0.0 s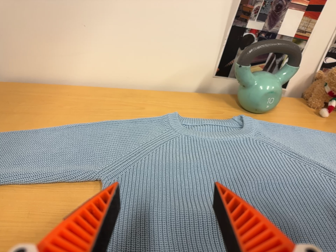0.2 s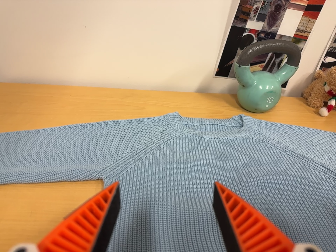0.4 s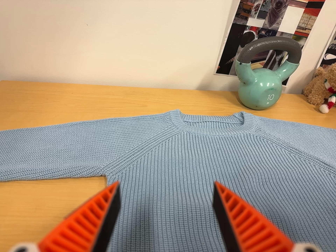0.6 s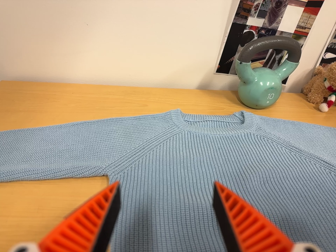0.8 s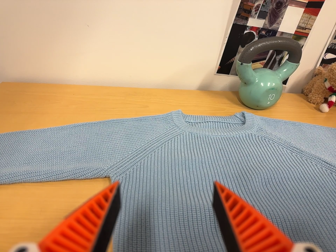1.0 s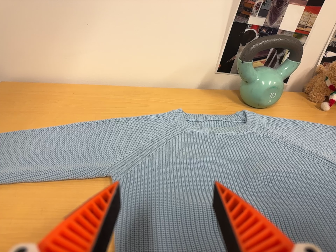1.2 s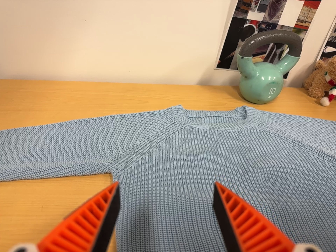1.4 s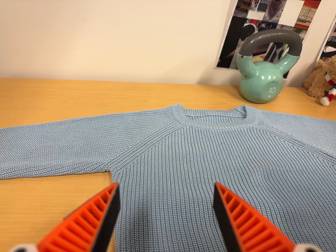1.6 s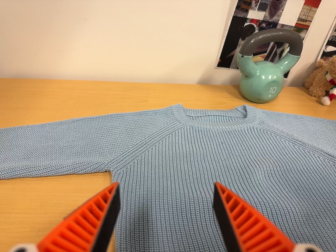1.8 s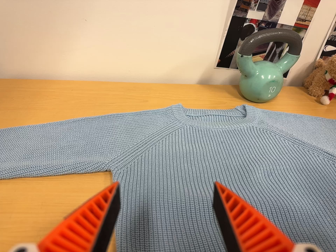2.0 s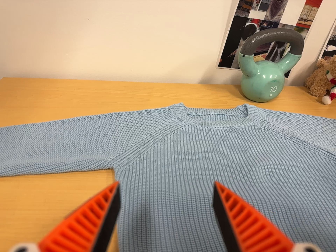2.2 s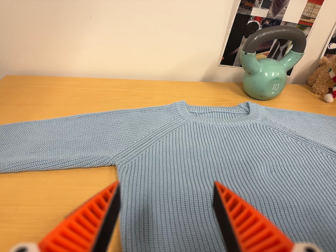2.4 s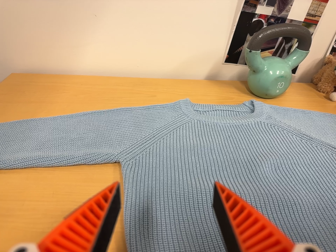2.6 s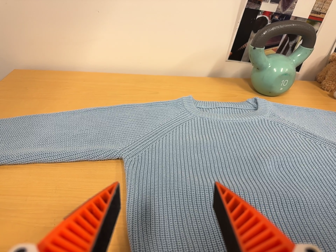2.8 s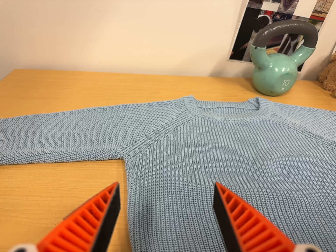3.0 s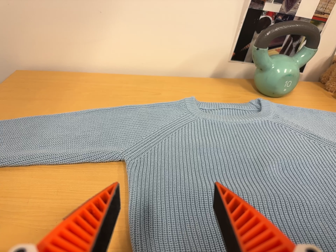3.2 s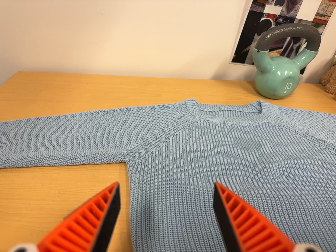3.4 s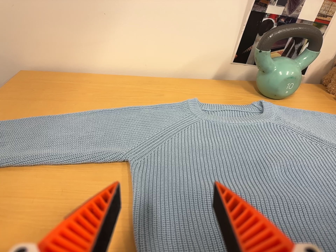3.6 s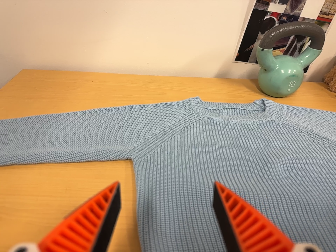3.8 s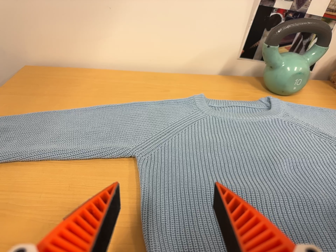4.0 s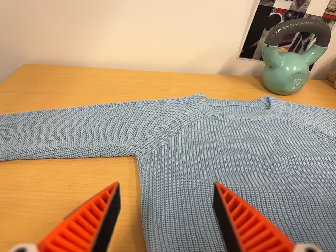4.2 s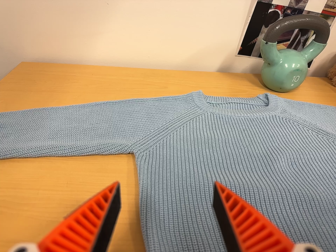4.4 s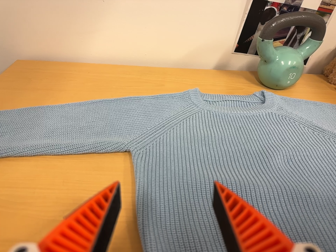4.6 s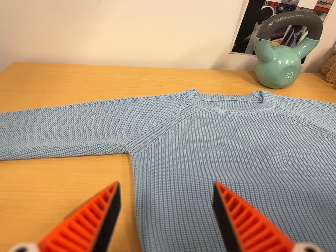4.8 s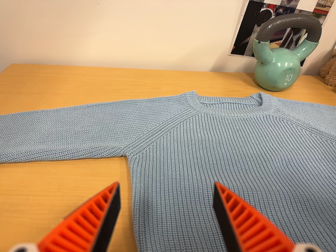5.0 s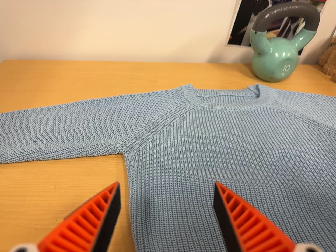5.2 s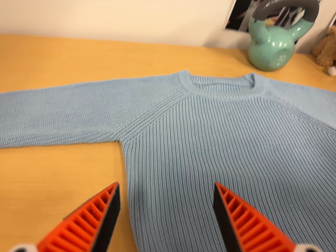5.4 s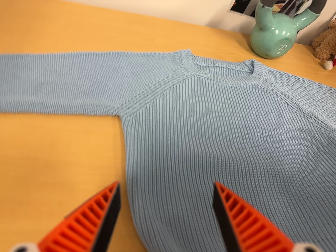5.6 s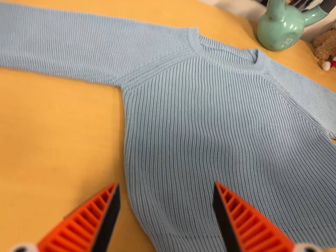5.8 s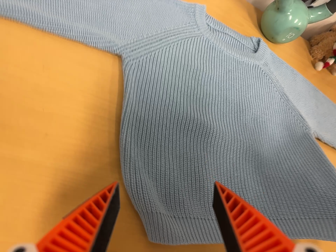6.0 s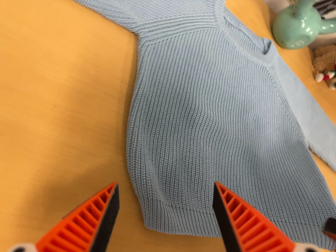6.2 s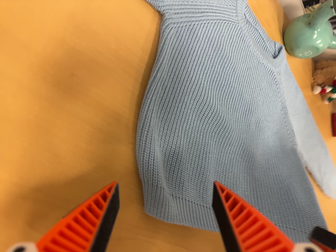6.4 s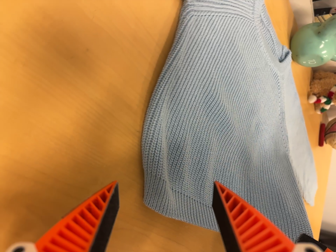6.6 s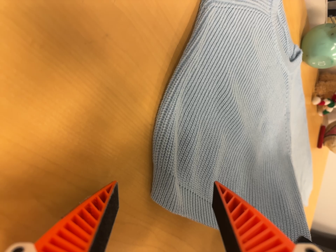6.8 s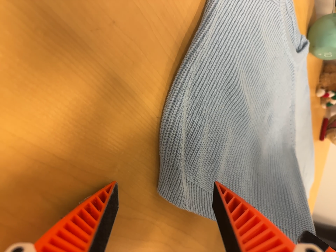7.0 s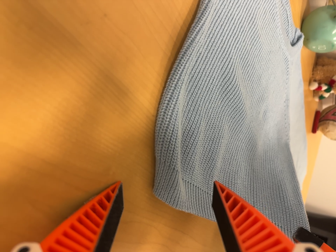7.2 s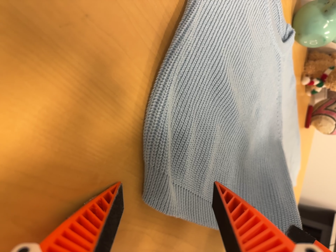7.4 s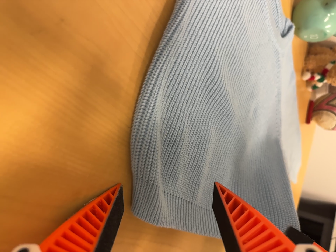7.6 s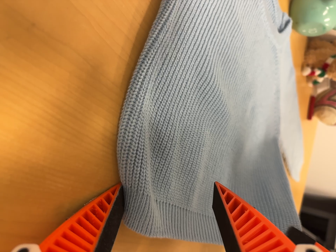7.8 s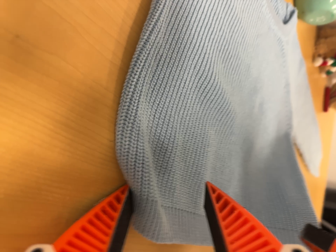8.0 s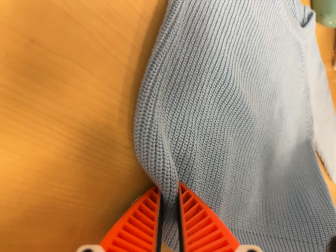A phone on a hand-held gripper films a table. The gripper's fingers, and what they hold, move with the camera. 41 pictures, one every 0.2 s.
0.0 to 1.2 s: The camera shifts only a little, or ends up much as it began.
1.2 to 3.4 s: The camera shifts only a little, or ends up much as it began.
3.4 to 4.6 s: The camera shifts only a little, or ends up much as it began.
4.6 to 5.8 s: The camera pans to its right by about 15 degrees. It travels to its left and toward the top of its view, about 10 cm. Its aim tips toward the bottom of its view by about 25 degrees, and the scene shifts upward. It rolls about its line of sight by about 20 degrees, and the scene rotates clockwise.
5.8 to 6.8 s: The camera pans to its right by about 15 degrees. It travels to its left, about 14 cm. Its aim tips toward the bottom of its view by about 15 degrees, and the scene shifts upward. It rolls about its line of sight by about 30 degrees, and the scene rotates clockwise.
6.8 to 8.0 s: The camera travels forward, about 7 cm, so what stands in front looms larger. It rolls about its line of sight by about 10 degrees, and the scene rotates counterclockwise.
The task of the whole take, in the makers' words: fold up.
The film runs forward here.
